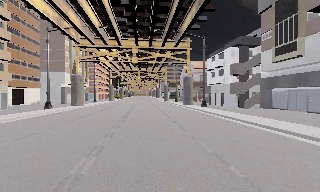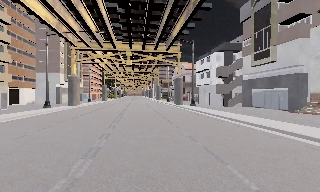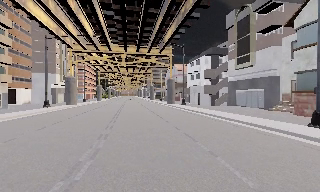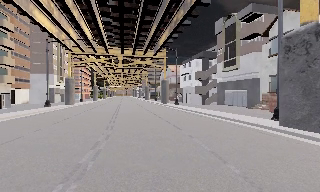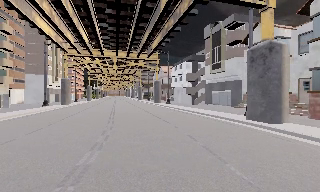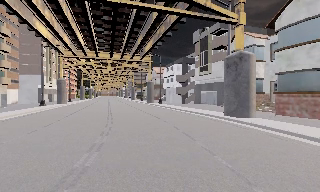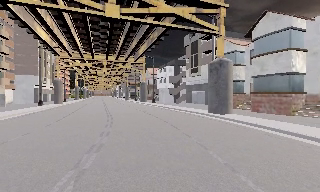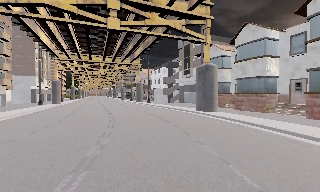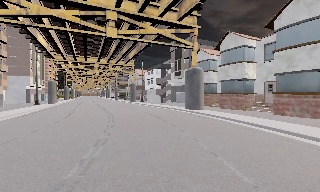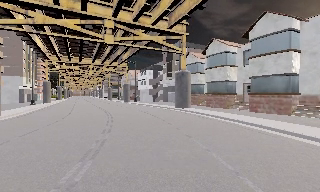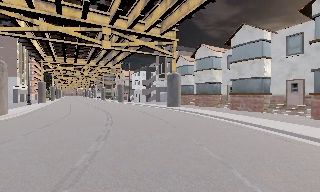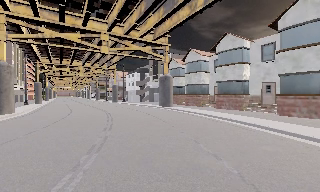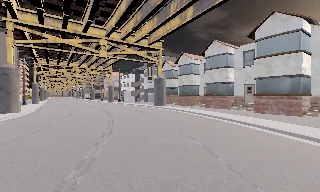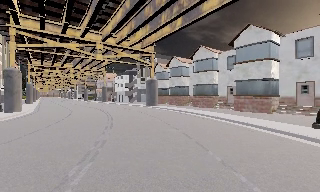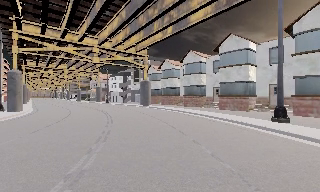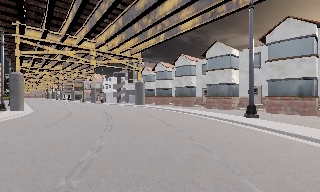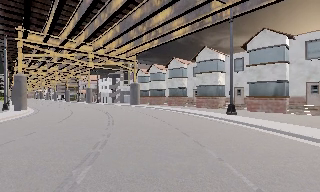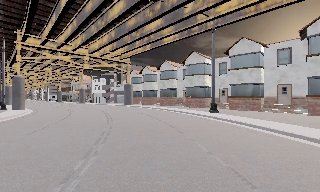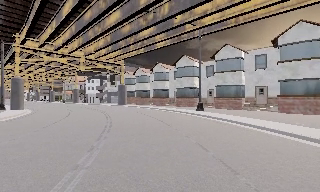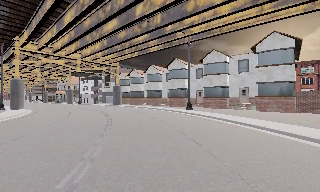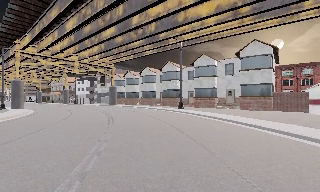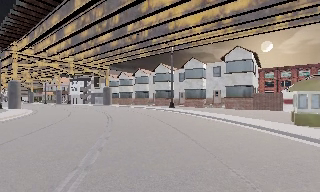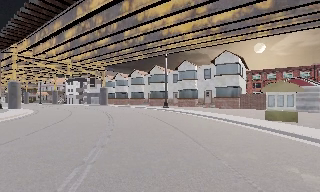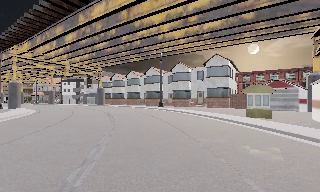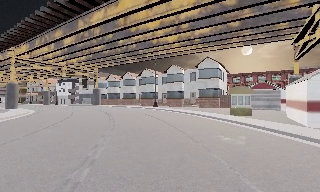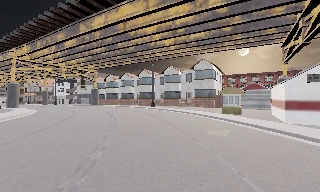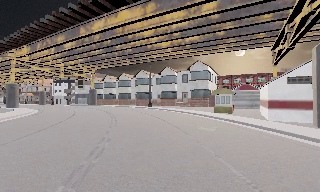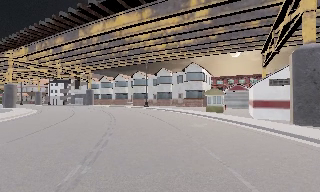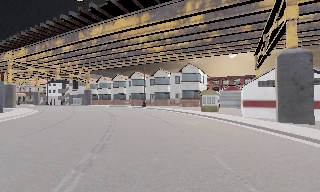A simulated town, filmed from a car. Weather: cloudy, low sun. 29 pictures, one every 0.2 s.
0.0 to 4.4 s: The scene slides to the left, as the camera pans about 50 degrees to its right. It travels backward, about 45 m.
4.4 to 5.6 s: The camera travels backward, about 7 m, so what stands in front gets smaller. It loses speed.
The film runs backward here.
